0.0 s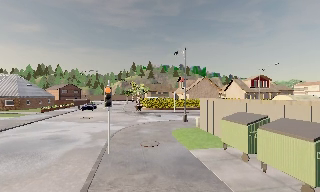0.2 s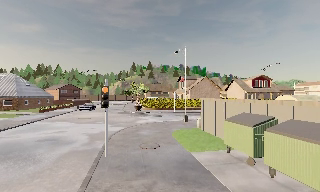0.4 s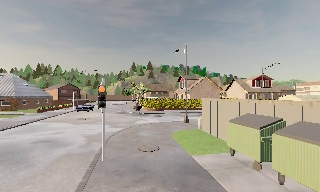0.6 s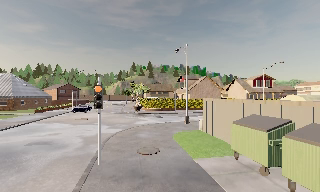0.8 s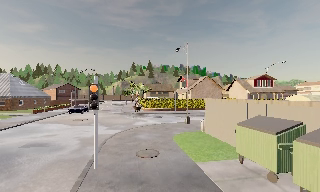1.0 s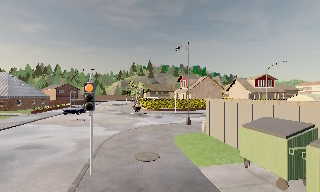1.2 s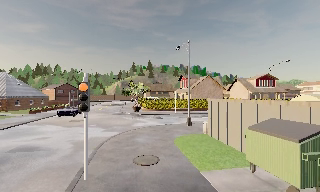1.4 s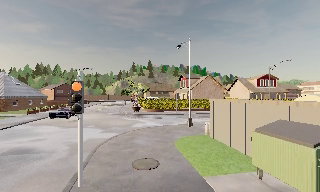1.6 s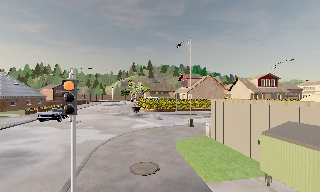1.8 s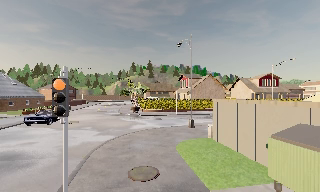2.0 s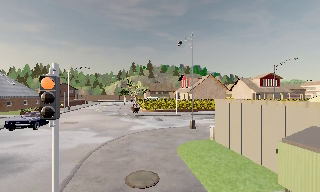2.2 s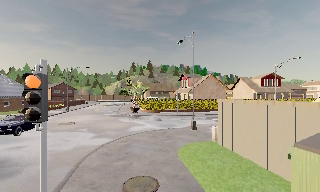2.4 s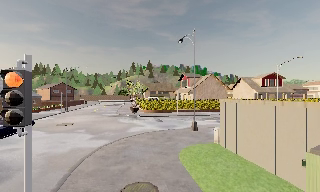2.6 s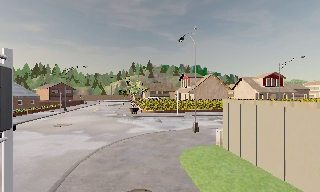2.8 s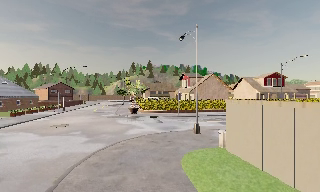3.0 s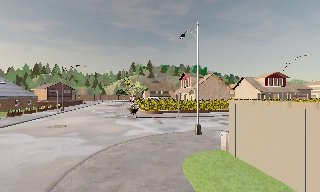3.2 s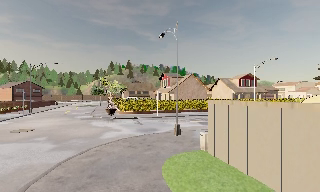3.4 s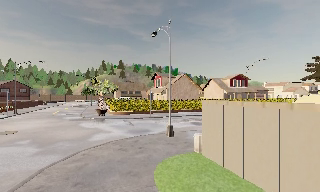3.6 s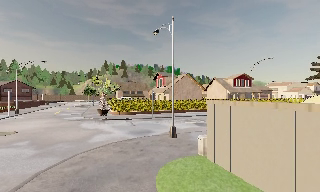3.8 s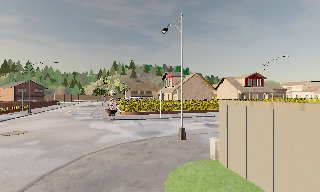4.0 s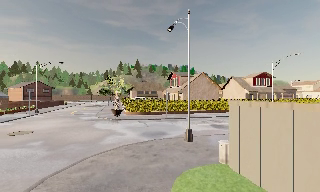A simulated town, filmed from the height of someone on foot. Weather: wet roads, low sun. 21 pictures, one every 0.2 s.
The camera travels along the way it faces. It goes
forward.
0.0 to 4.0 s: The camera travels forward, about 7 m, so what stands in front looms larger.
The film runs forward here.
